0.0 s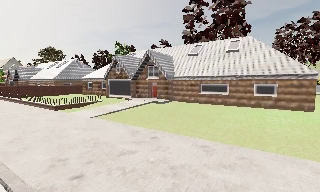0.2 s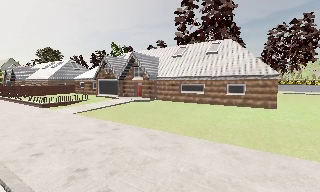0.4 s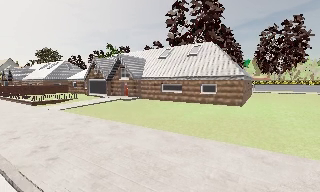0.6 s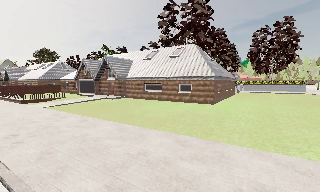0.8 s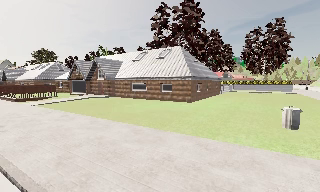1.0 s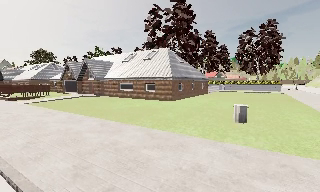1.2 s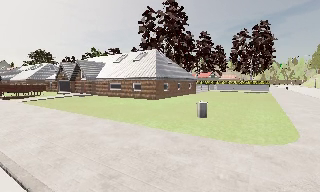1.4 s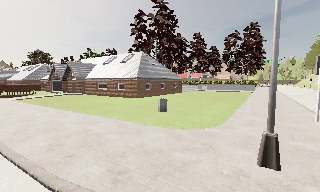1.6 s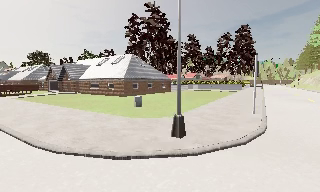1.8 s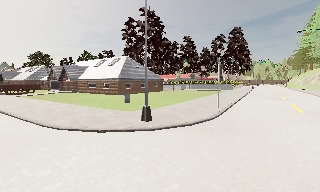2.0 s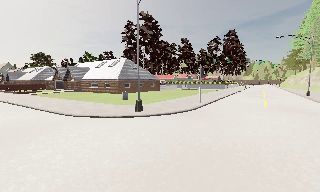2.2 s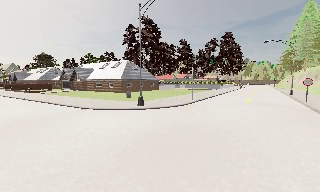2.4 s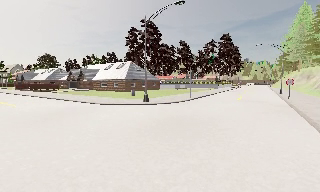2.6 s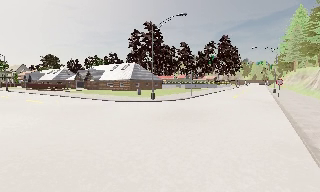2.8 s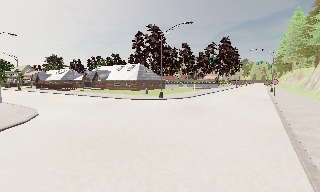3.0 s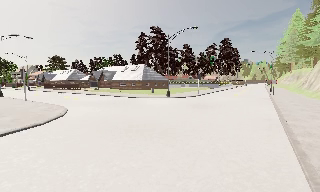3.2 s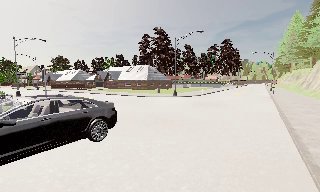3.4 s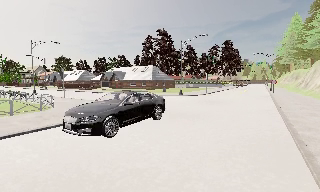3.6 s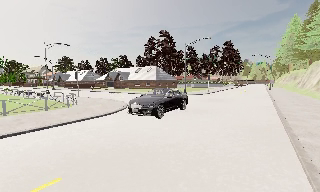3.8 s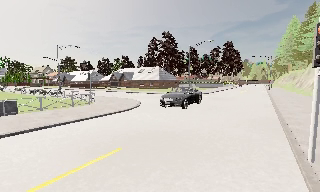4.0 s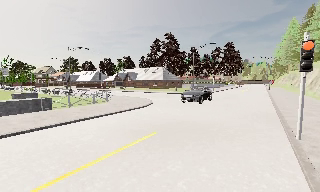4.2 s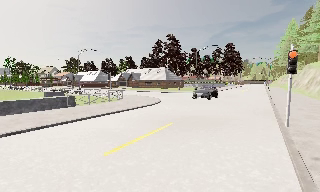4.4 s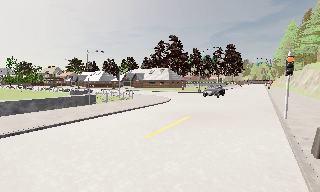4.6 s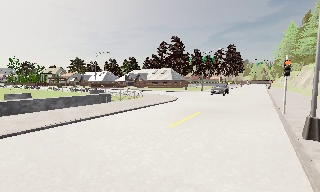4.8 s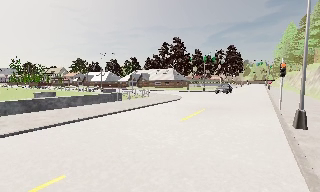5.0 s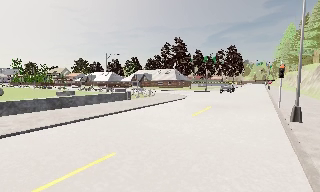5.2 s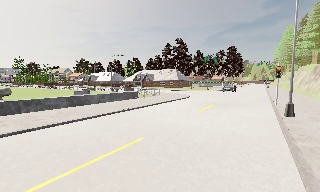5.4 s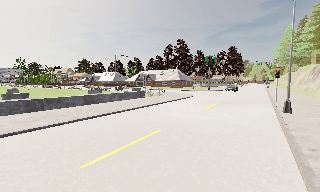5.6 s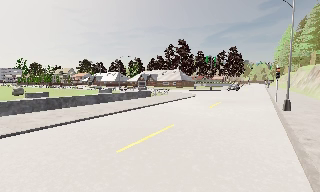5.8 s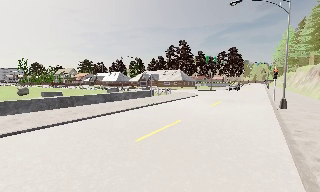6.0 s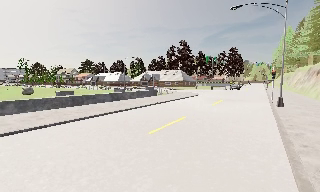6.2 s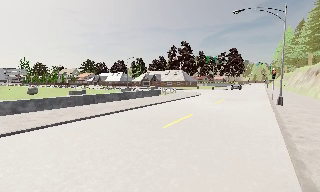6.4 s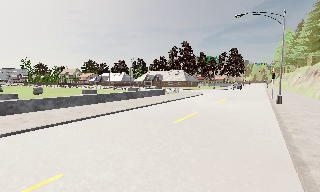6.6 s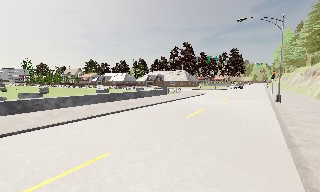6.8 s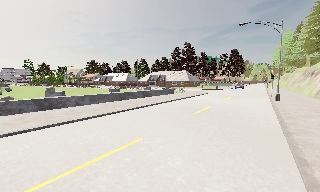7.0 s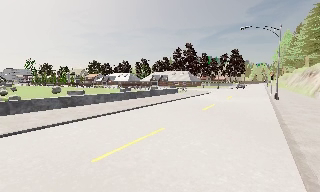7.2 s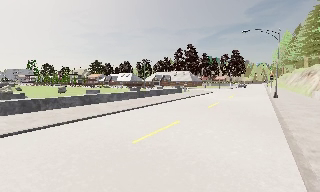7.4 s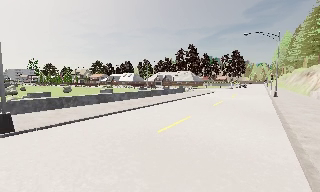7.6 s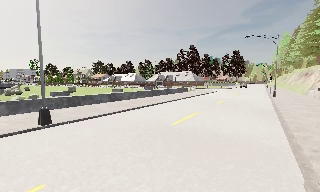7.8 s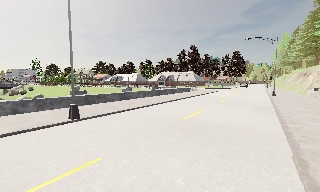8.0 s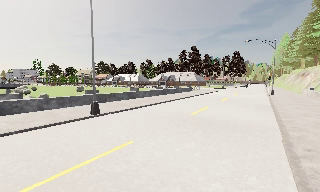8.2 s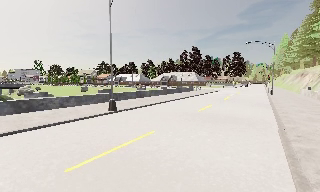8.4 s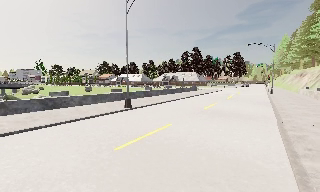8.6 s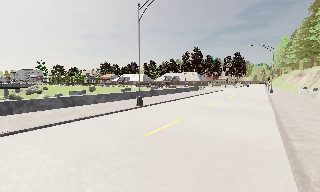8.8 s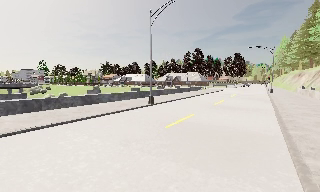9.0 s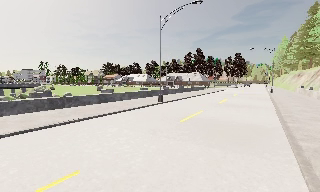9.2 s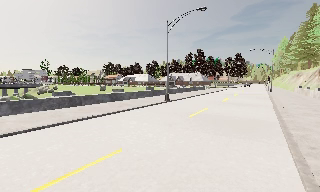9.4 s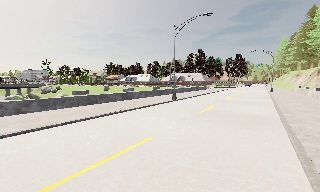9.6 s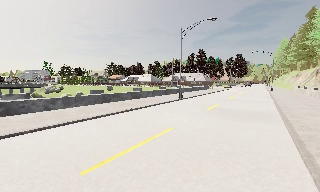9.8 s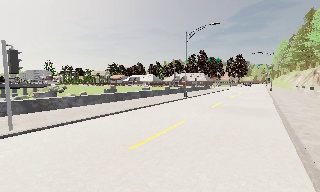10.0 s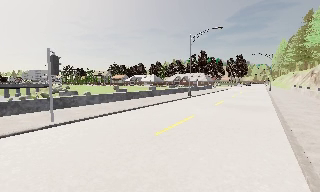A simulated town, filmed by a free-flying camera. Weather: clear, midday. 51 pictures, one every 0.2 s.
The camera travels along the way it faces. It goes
backward.
0.0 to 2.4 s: The camera travels backward and to its right, about 25 m, so what stands in front gets smaller.
2.4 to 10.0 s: The camera travels backward and to its left, about 50 m, so what stands in front gets smaller.
The film runs backward here.
